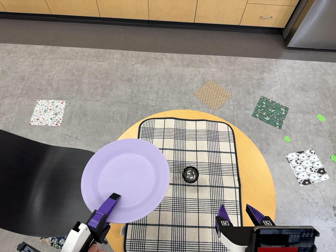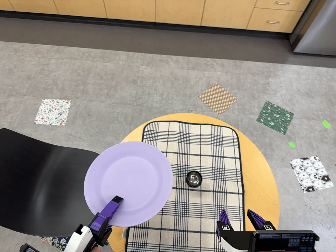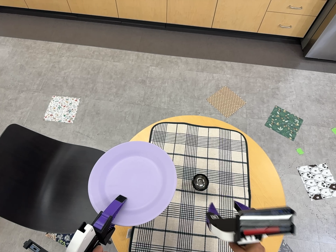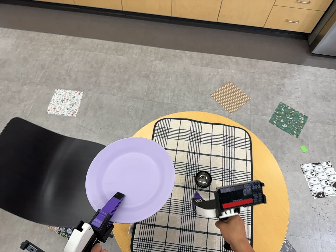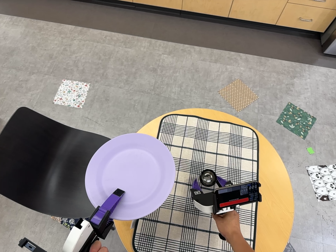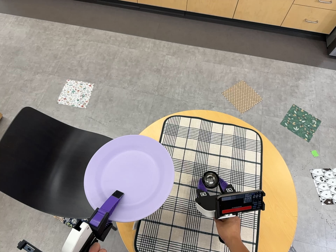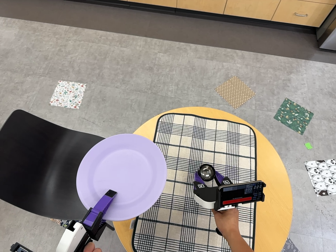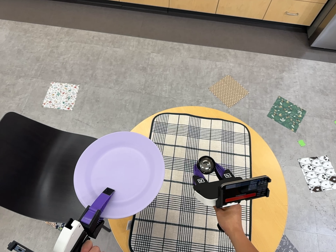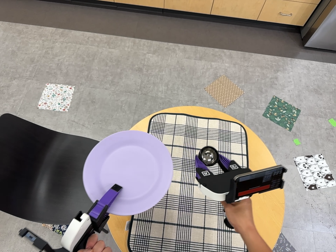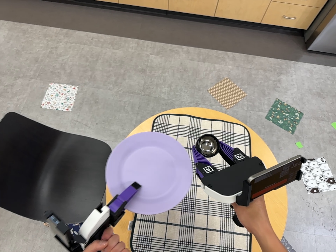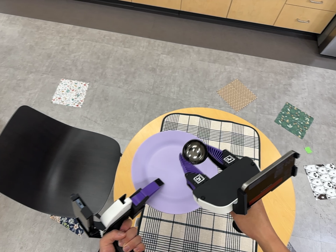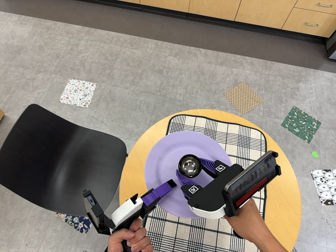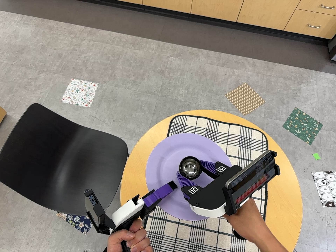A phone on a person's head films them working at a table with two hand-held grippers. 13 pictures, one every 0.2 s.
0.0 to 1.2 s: The camera shifts only a little, or ends up much as it began.
1.2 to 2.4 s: The camera travels to its left, about 5 cm, so close, fixed things drift to the right.
The film runs backward here.
